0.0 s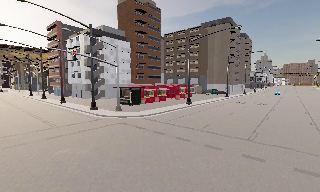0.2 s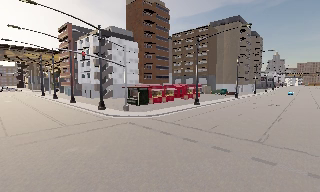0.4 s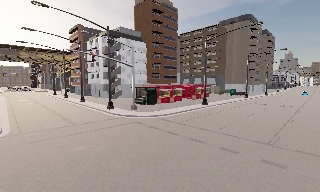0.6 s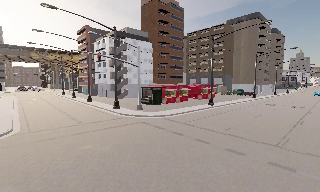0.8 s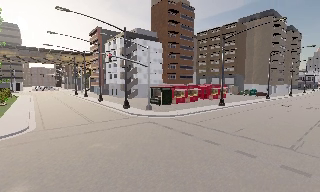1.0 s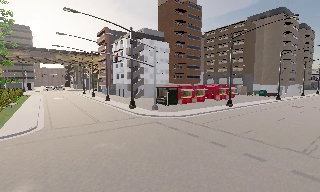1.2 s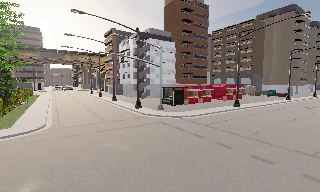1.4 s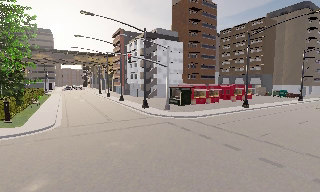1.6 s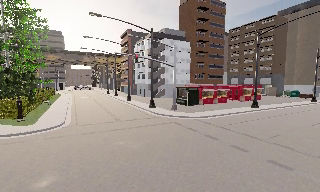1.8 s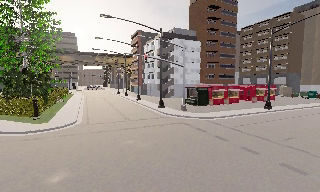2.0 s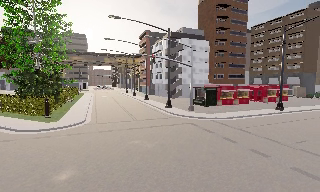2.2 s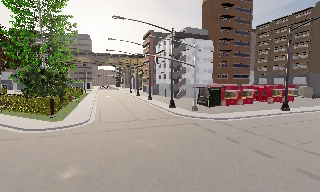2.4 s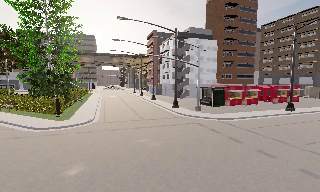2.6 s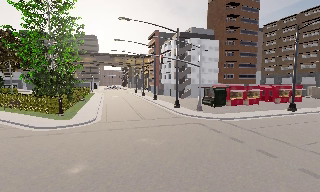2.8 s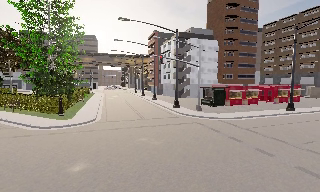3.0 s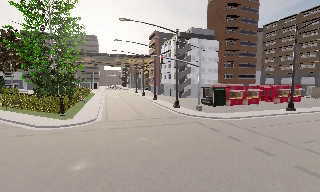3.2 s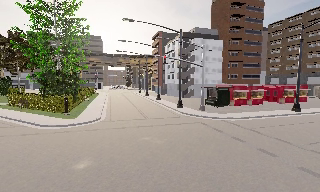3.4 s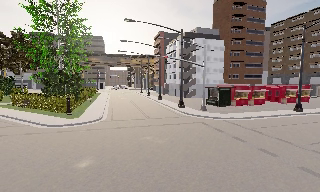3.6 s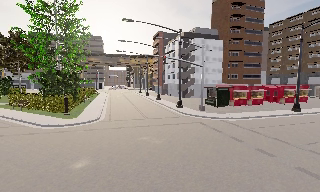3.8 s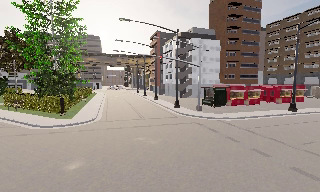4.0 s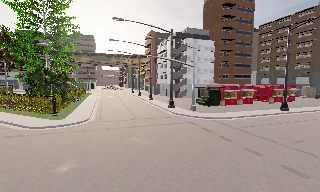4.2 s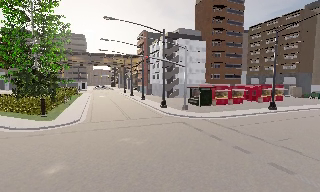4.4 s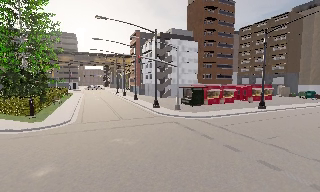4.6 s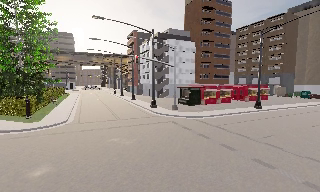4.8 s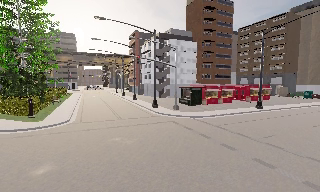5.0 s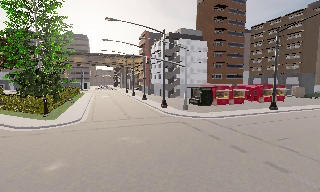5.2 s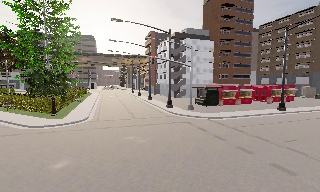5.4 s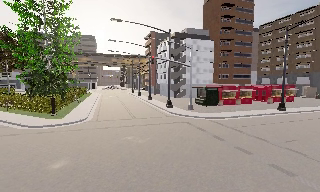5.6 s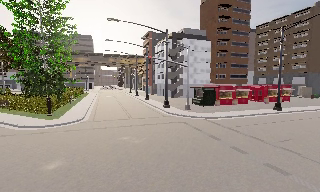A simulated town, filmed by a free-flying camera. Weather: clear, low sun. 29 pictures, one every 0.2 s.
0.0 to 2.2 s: The camera pans to its left, which is counterclockwise from overhead, by about 30 degrees. It travels to its right, about 1 m.
2.2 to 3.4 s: The camera travels backward, about 0.5 m, so what stands in front gets smaller.
3.4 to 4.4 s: The camera travels to its right, about 0.5 m, so close, fixed things drift to the left.
4.4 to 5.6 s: The camera shifts only a little, or ends up much as it began.
The film runs backward here.
